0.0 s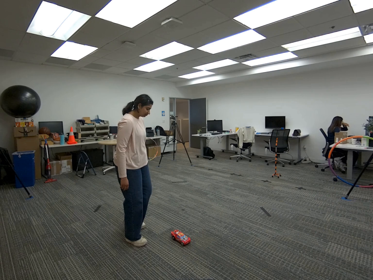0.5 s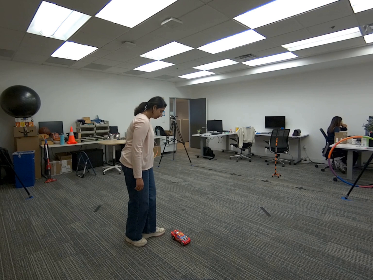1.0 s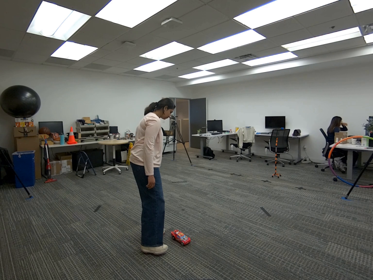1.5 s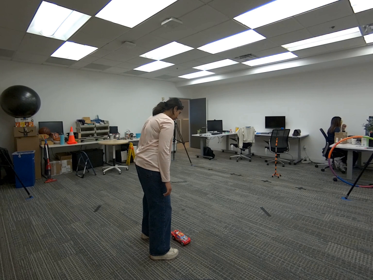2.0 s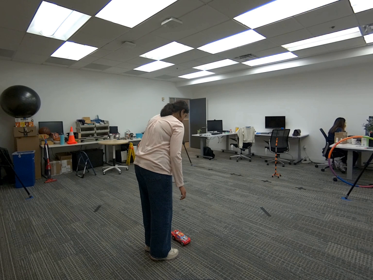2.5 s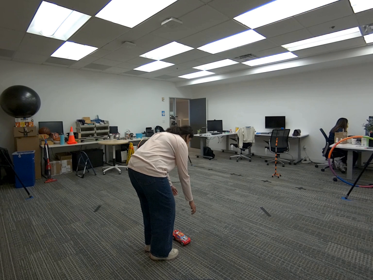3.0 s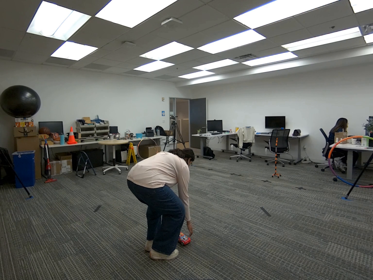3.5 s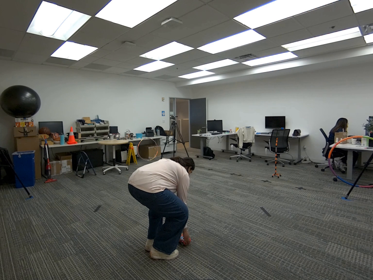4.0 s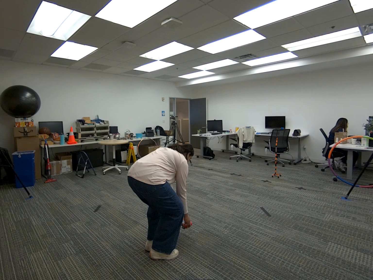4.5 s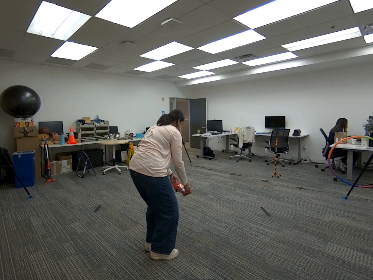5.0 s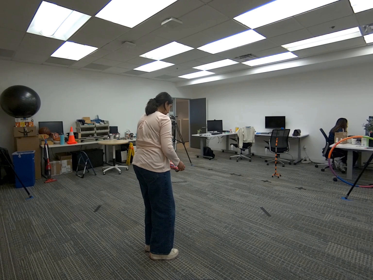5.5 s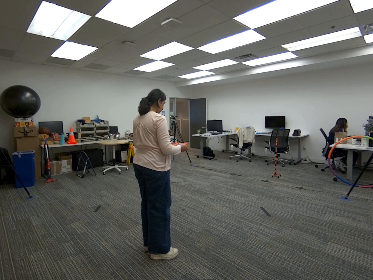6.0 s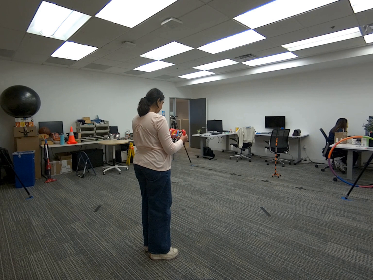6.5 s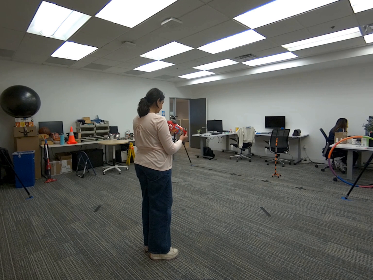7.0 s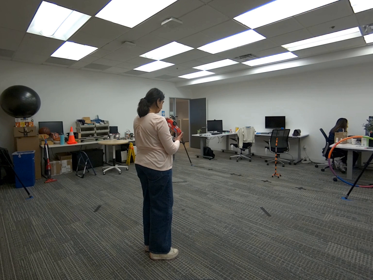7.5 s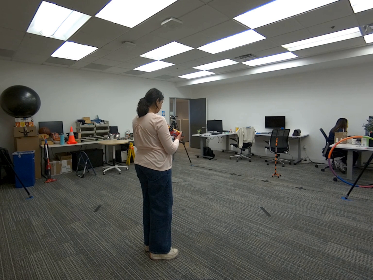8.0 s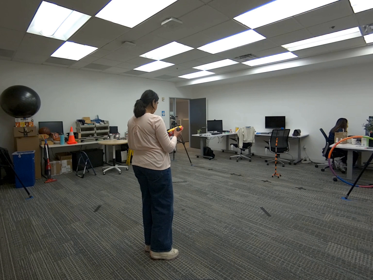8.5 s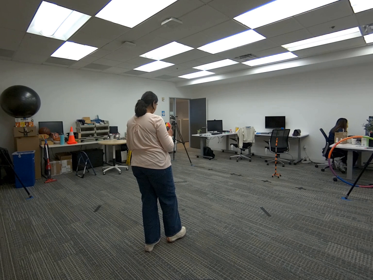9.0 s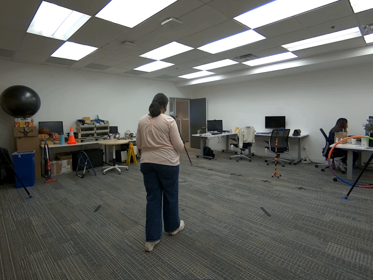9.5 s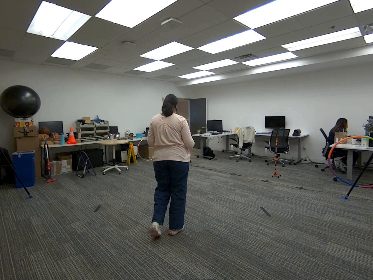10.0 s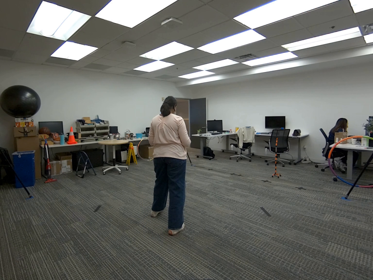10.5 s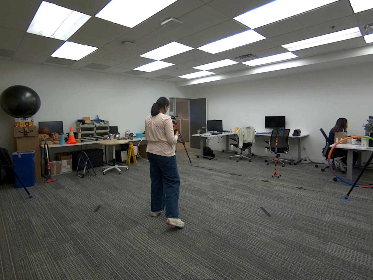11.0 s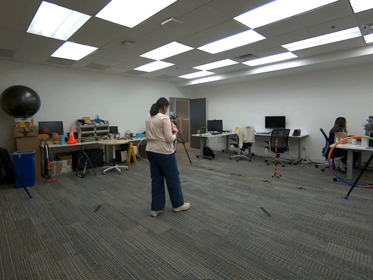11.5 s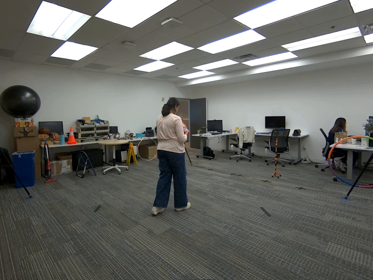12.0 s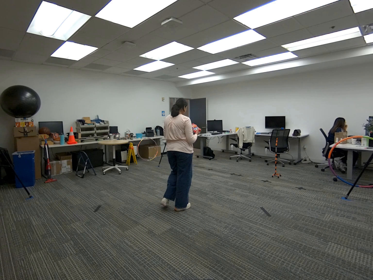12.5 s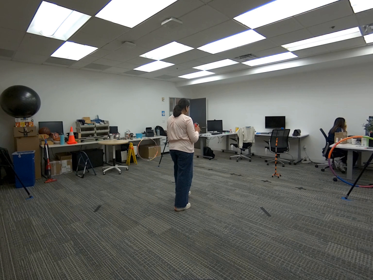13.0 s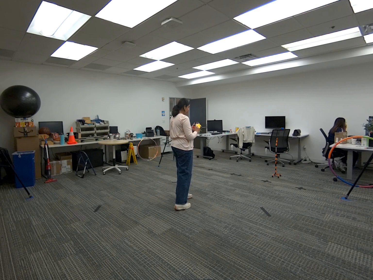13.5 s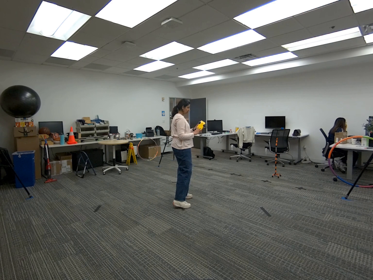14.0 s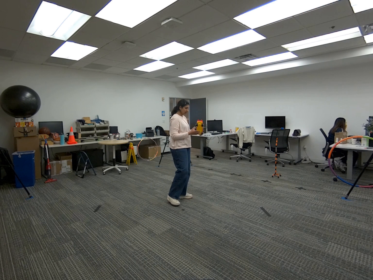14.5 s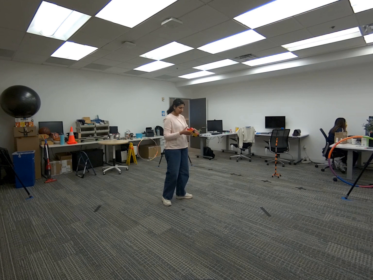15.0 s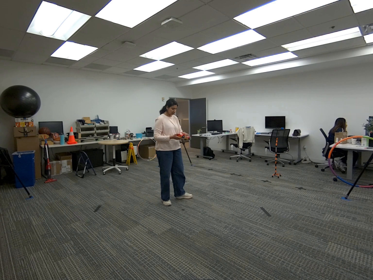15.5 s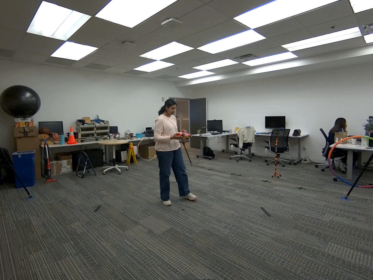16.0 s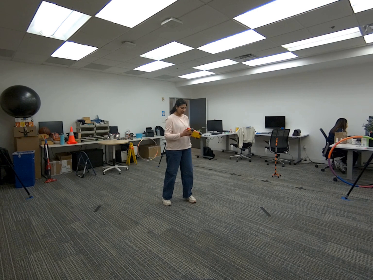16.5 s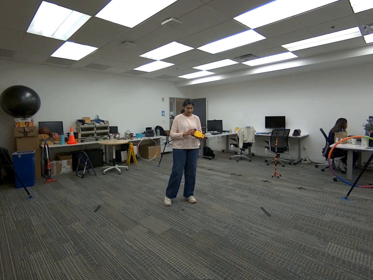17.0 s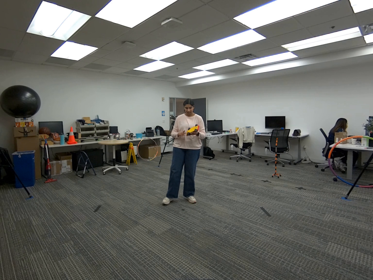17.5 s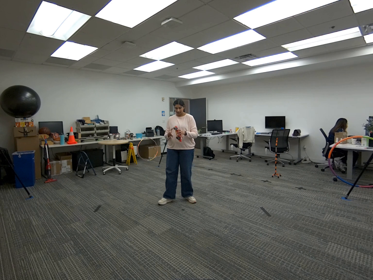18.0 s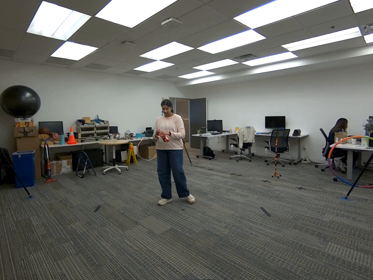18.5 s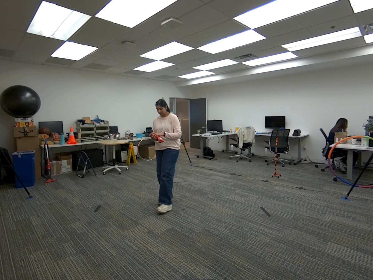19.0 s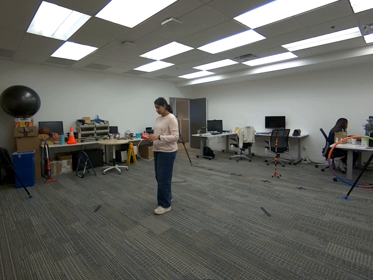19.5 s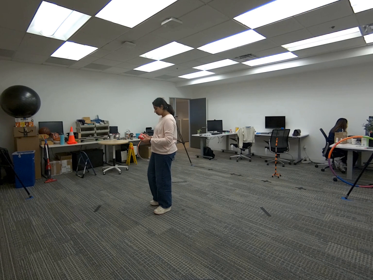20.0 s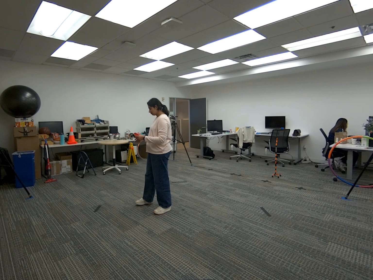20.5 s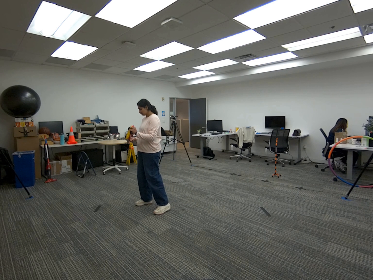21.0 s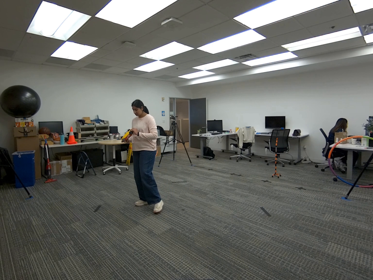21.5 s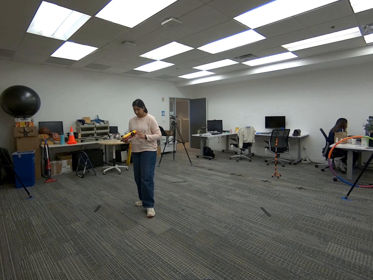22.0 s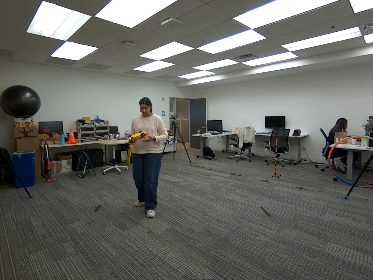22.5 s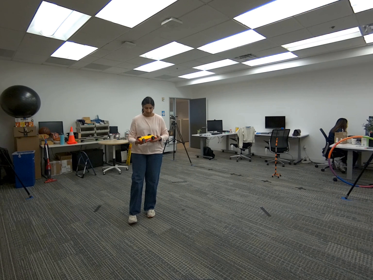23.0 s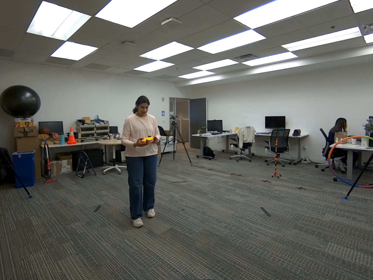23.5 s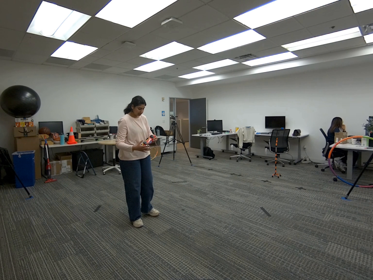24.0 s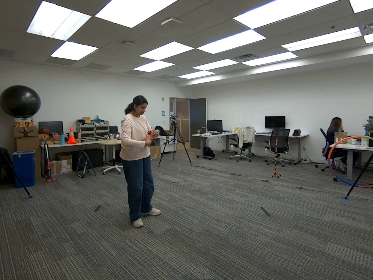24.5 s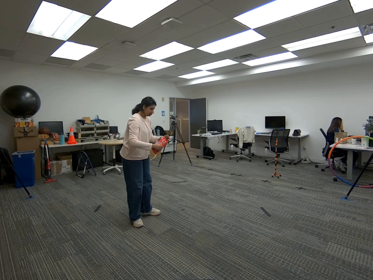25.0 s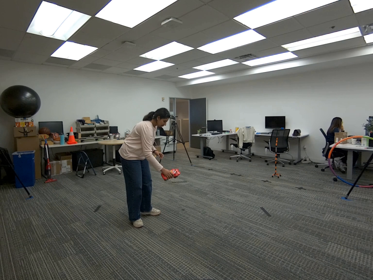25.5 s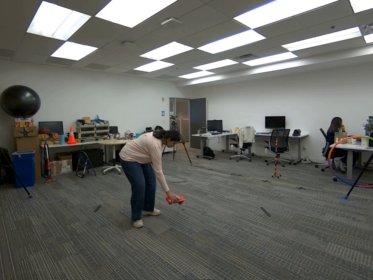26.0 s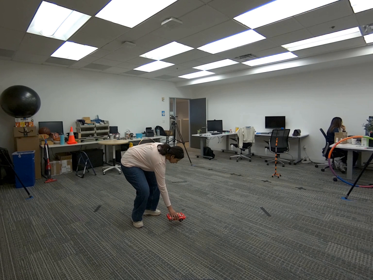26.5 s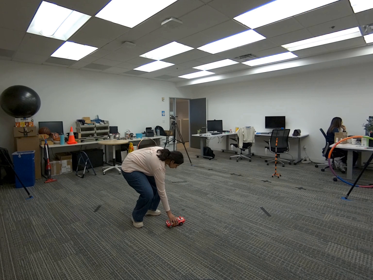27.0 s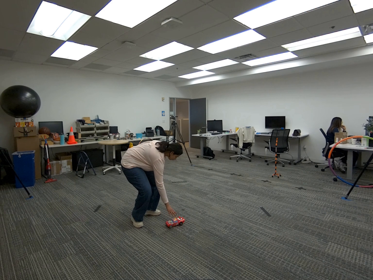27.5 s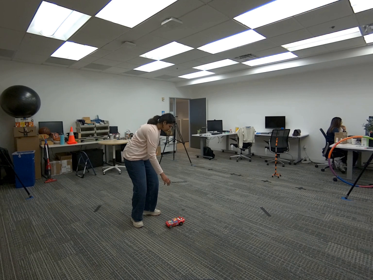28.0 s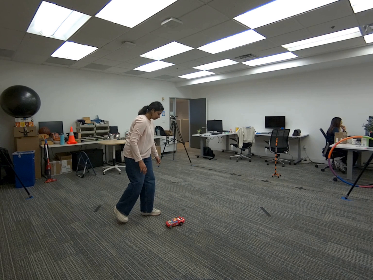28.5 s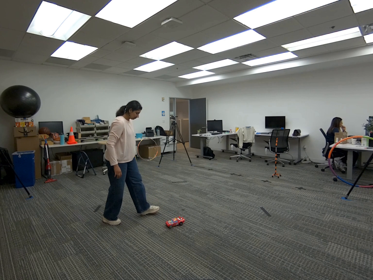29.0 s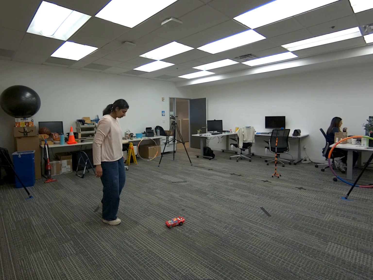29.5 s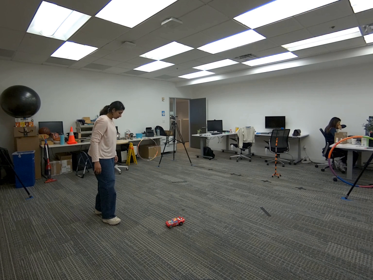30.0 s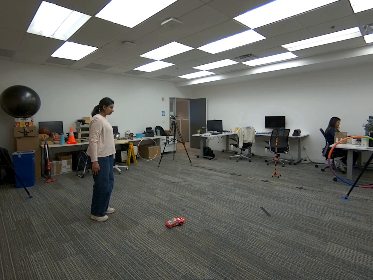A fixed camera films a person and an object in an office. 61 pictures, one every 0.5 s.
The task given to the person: Walk to the toy car on the ground, pick it up with both hands, and rotate the car midair until end of scene. Put car back on ground when finished.
